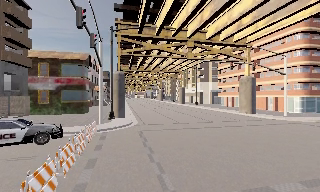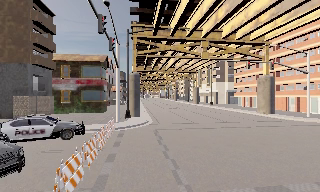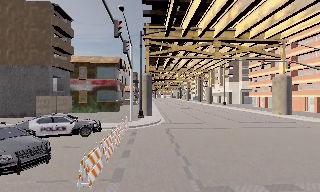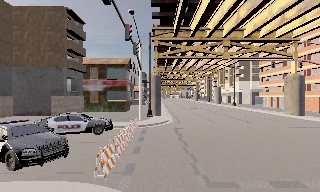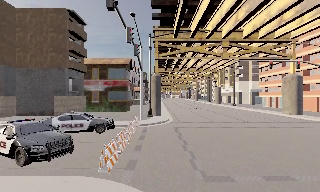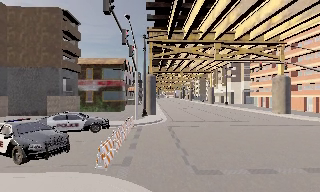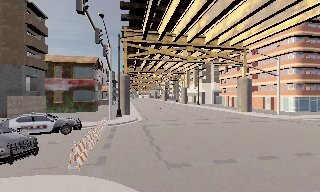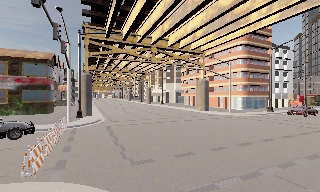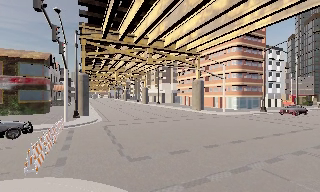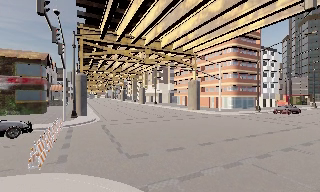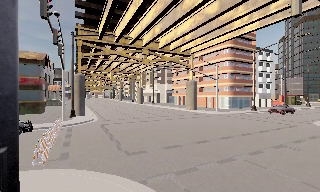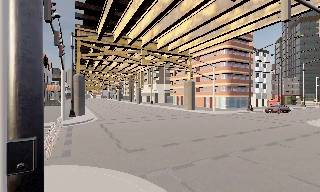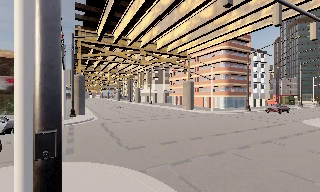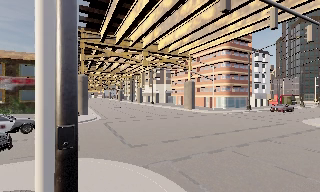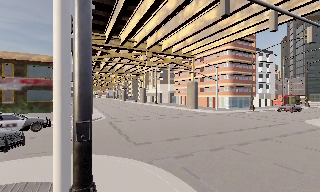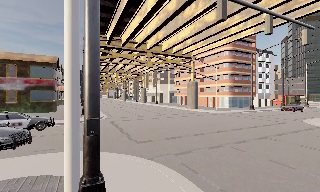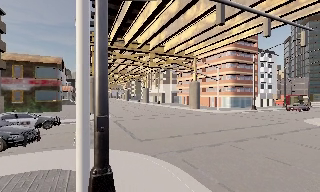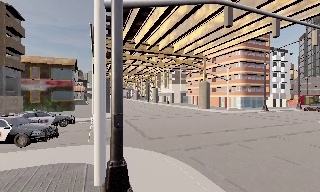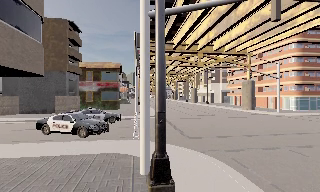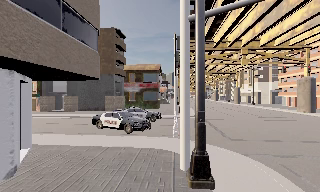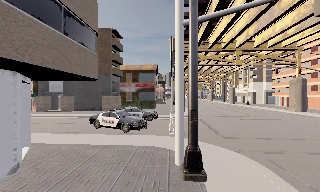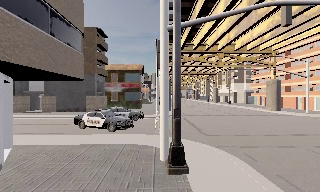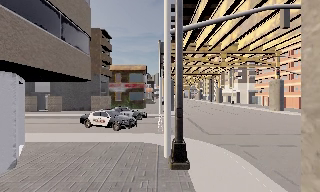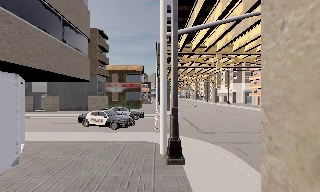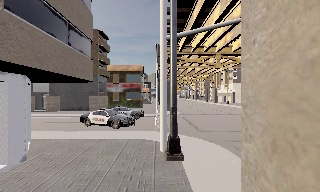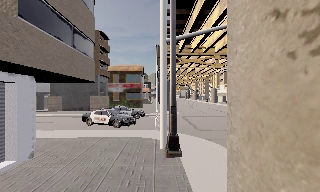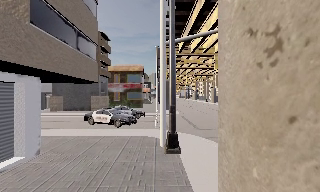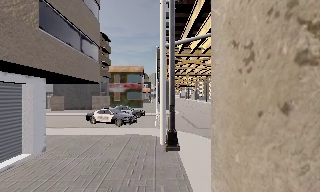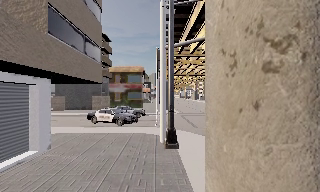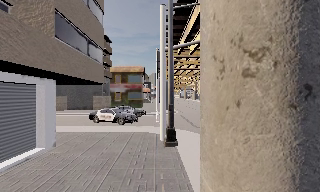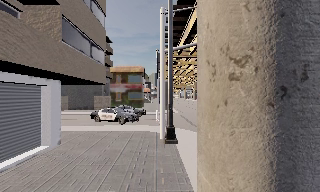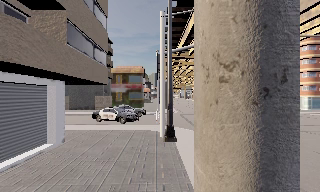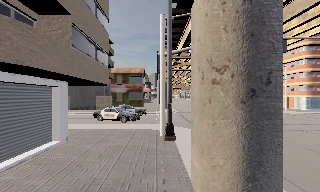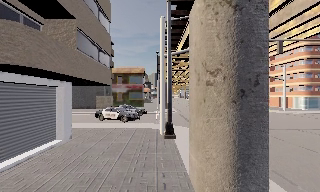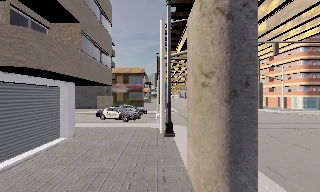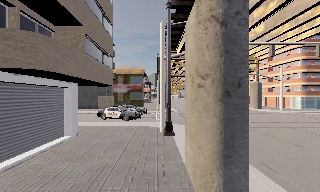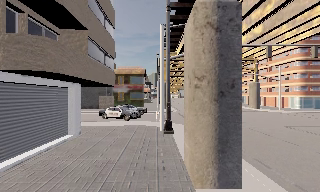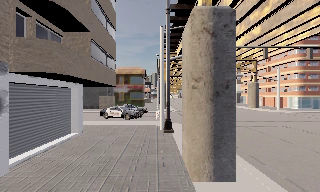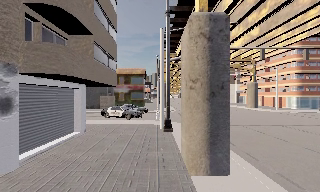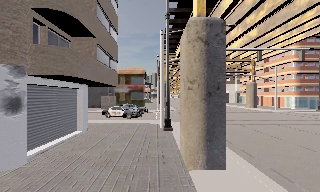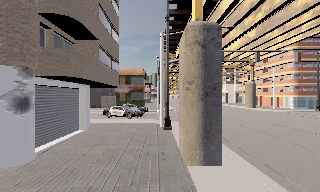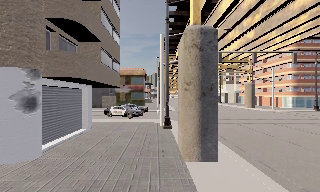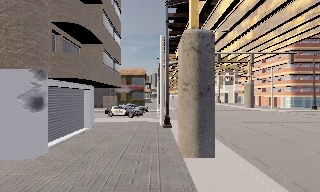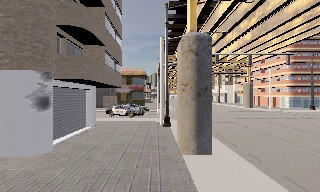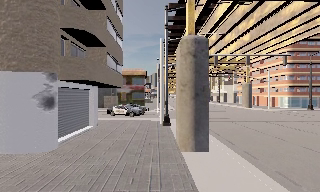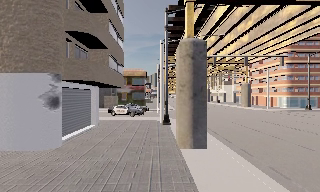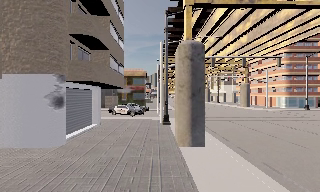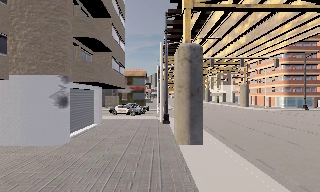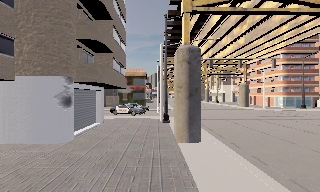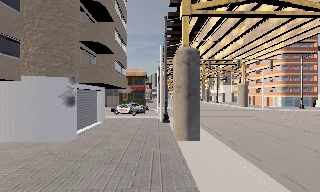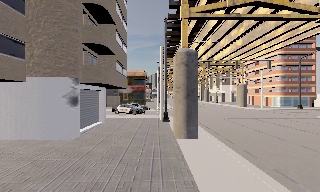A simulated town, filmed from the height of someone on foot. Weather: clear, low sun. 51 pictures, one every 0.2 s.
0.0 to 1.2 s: The camera travels backward, about 2 m, so what stands in front gets smaller.
1.2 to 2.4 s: The camera pans to its right, which is clockwise from overhead, by about 15 degrees. It travels backward, about 2 m, so what stands in front gets smaller.
2.4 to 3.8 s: The camera pans to its left, which is counterclockwise from overhead, by about 35 degrees. It travels backward, about 2.5 m.
3.8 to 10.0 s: The camera travels backward, about 11 m, so what stands in front gets smaller.
The film runs backward here.
